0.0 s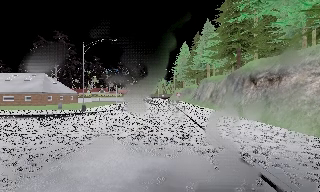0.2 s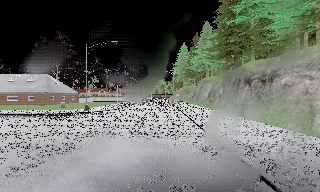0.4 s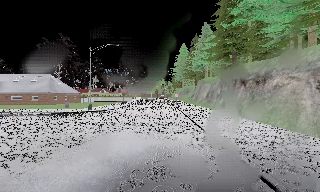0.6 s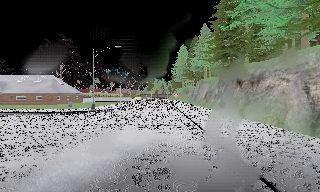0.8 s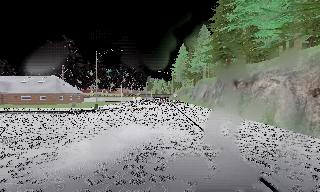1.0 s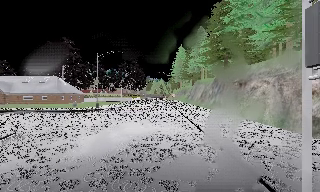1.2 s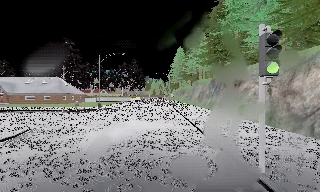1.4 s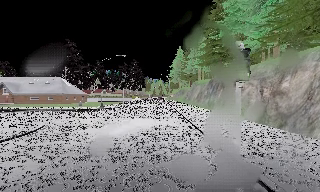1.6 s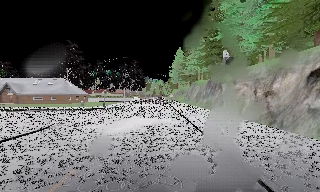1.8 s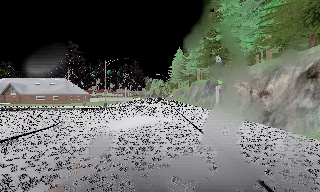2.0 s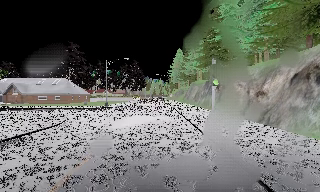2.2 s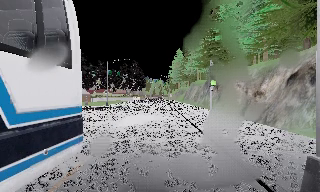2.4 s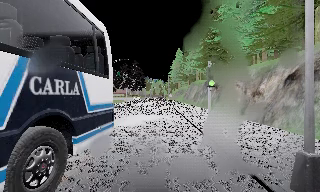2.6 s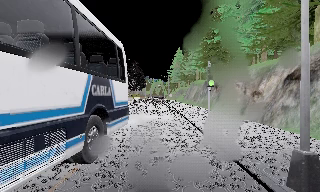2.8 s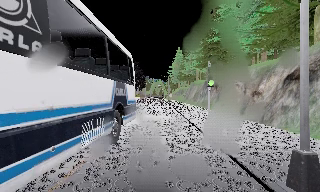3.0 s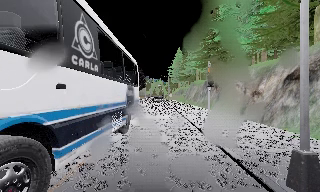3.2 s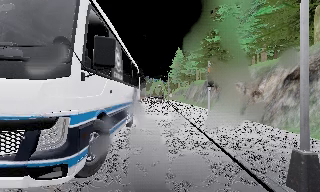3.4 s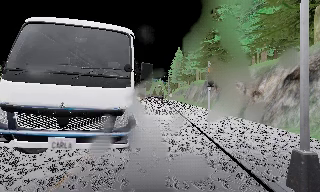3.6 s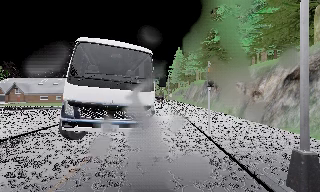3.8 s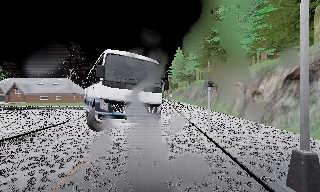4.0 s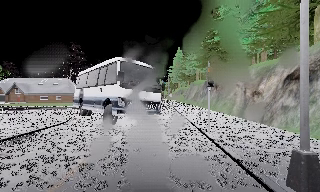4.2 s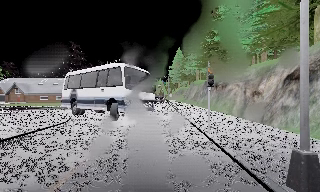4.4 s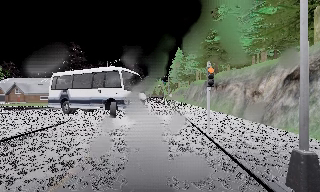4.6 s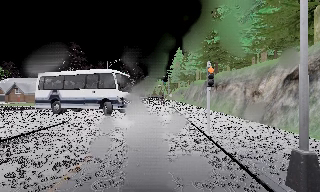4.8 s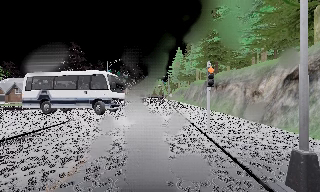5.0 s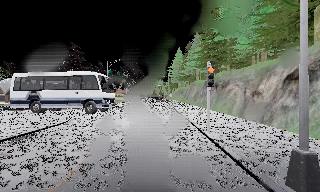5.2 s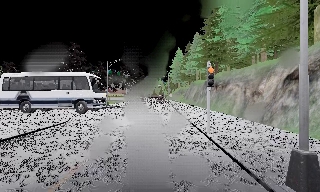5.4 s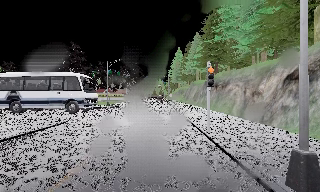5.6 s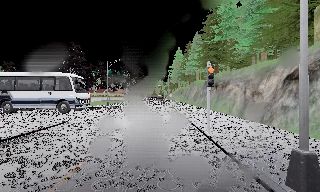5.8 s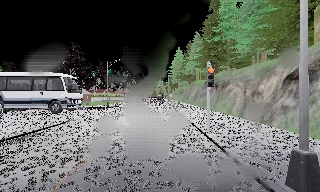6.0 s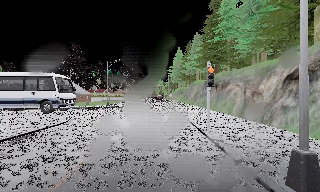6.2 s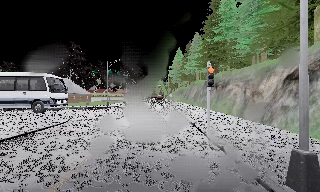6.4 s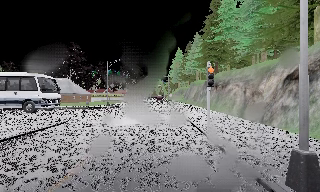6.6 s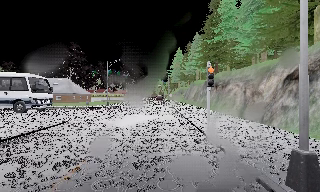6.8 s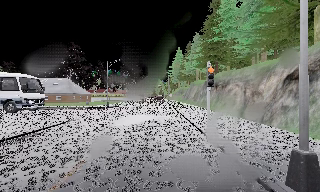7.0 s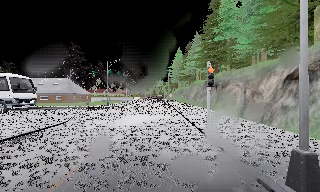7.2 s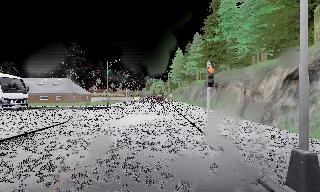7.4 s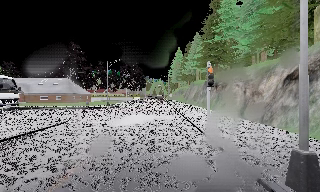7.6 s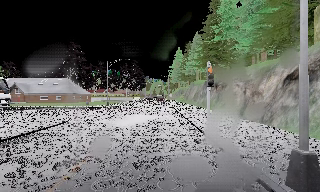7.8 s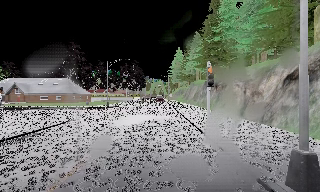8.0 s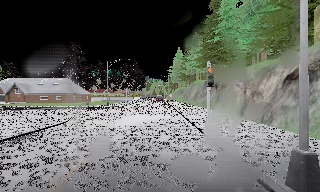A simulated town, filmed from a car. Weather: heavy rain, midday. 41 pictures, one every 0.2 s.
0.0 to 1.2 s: The camera travels backward, about 6 m, so what stands in front gets smaller.
1.2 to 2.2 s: The camera travels backward, about 3.5 m, so what stands in front gets smaller. It loses speed.
2.2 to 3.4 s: The camera shifts only a little, or ends up much as it began.
3.4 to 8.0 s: The camera keeps its place and its aim.
The film runs backward here.
